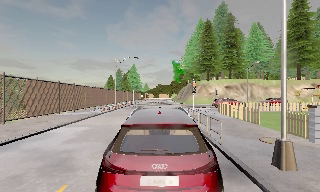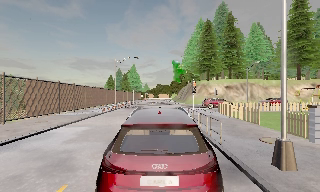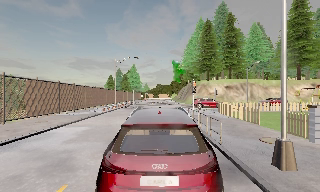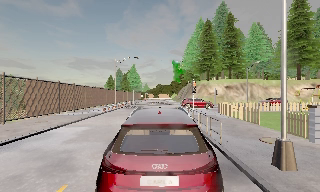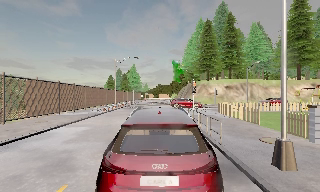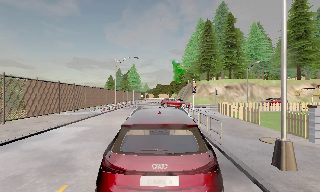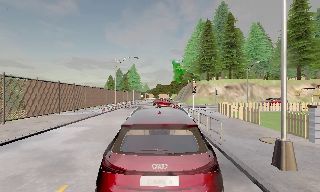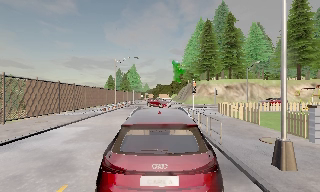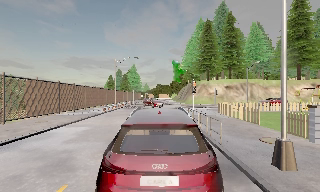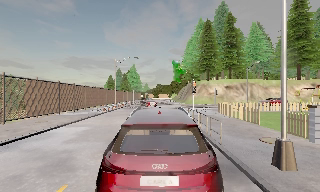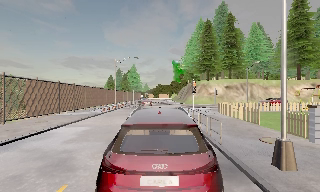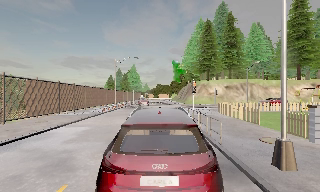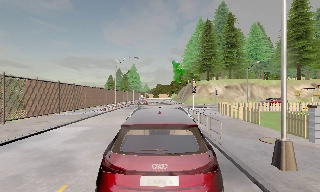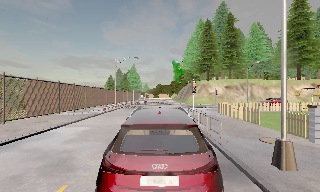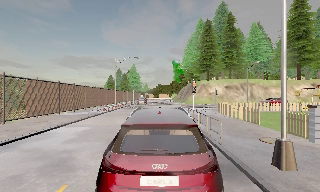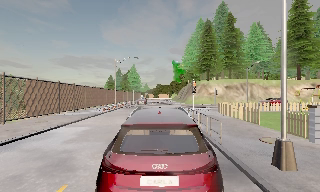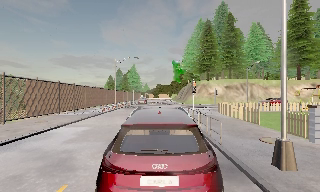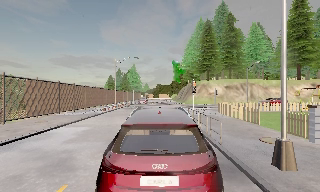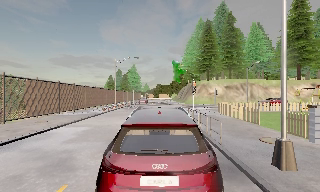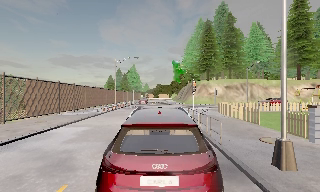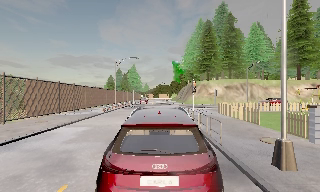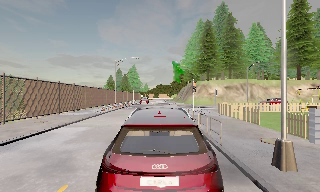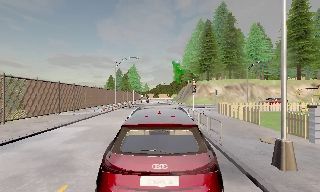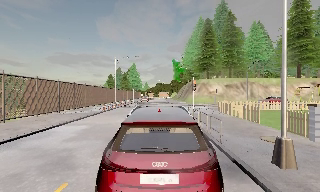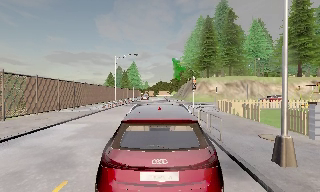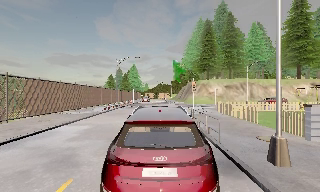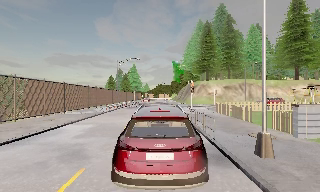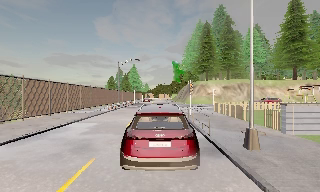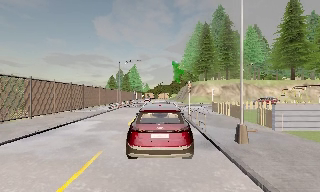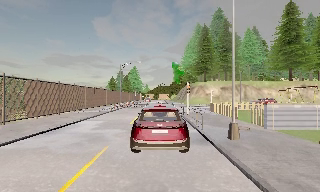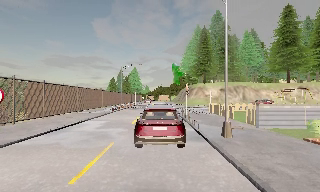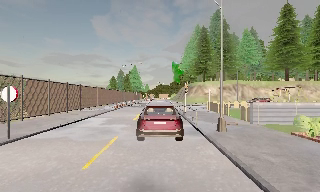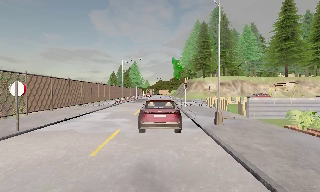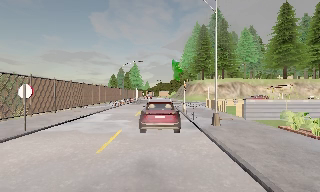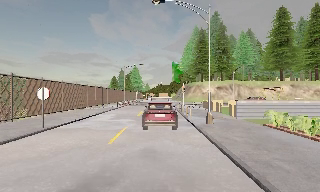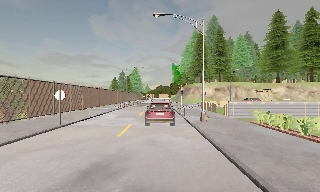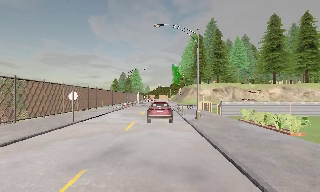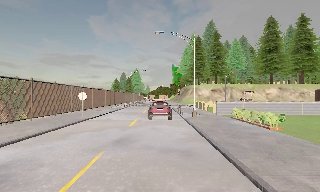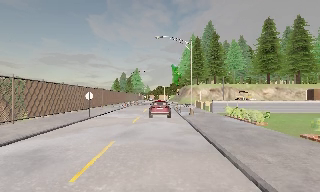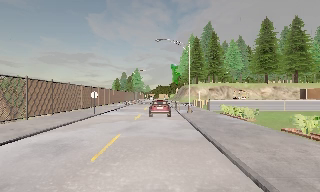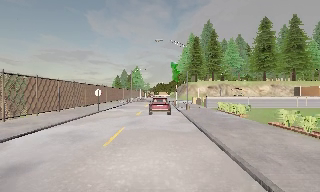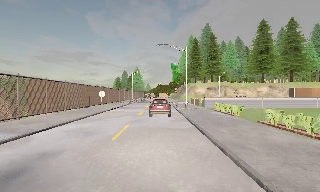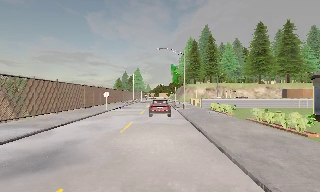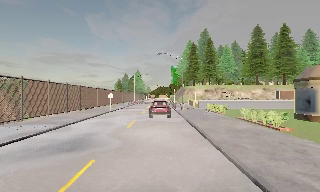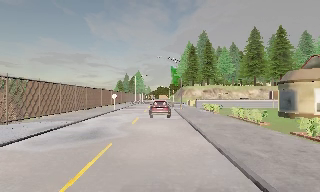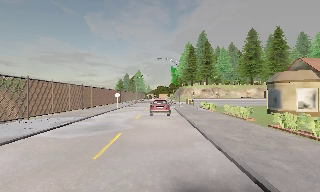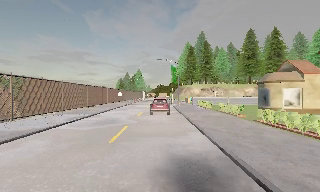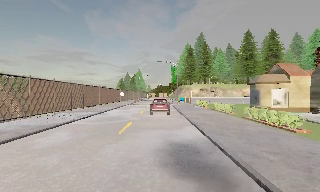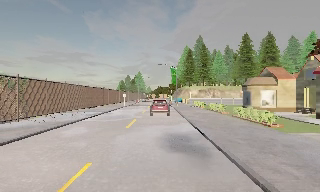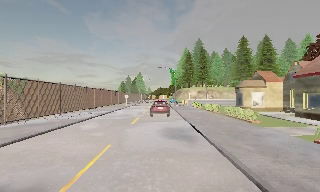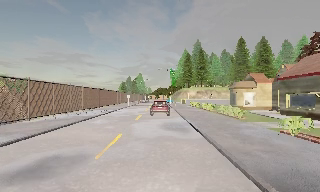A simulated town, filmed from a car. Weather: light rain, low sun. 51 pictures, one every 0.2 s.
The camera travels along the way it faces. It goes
backward.
0.0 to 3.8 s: The camera keeps its place and its aim.
3.8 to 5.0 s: The camera shifts only a little, or ends up much as it began.
5.0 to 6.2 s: The camera travels backward, about 4 m, so what stands in front gets smaller.
6.2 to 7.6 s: The camera travels backward, about 8 m, so what stands in front gets smaller. It gains speed.
7.6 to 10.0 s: The camera travels backward, about 18 m, so what stands in front gets smaller.
The film runs backward here.
